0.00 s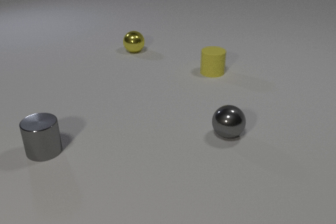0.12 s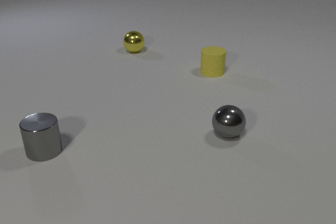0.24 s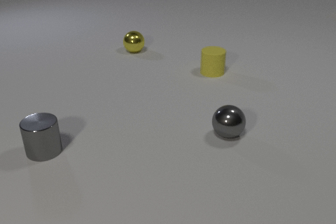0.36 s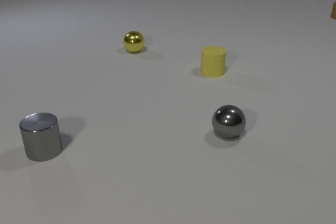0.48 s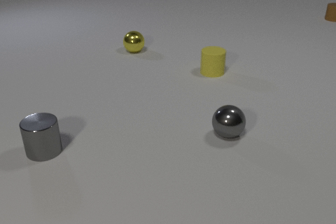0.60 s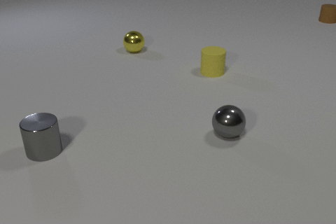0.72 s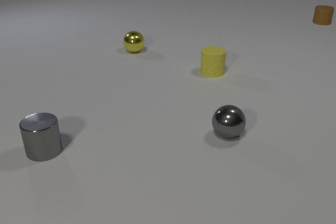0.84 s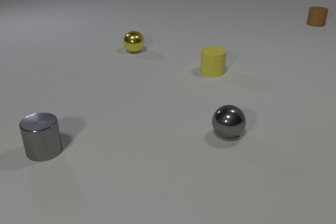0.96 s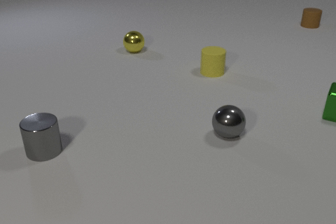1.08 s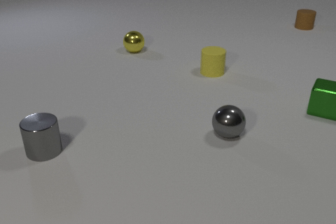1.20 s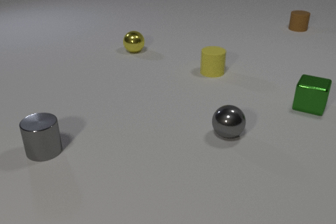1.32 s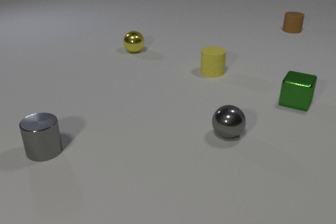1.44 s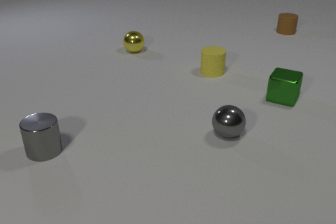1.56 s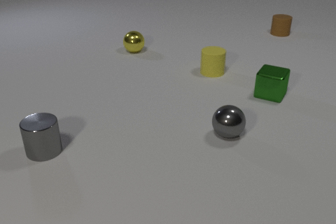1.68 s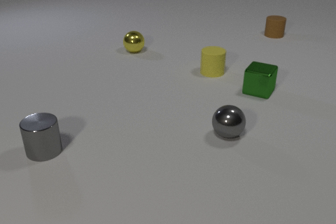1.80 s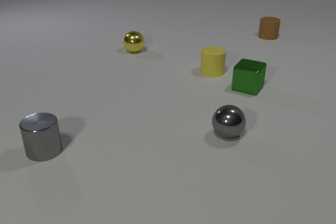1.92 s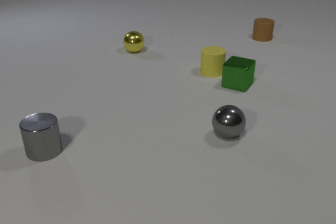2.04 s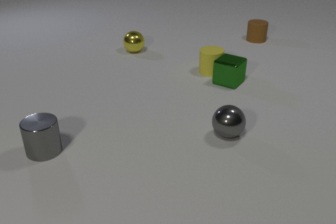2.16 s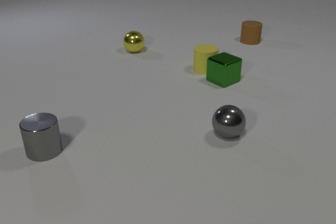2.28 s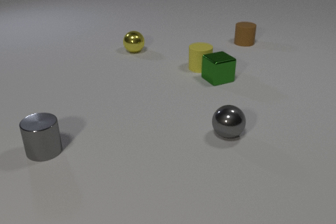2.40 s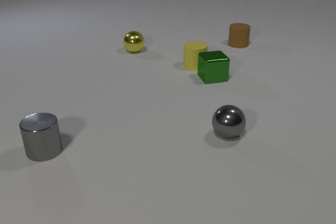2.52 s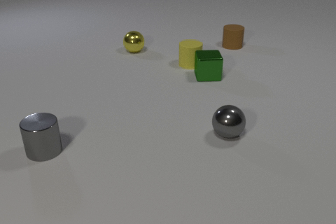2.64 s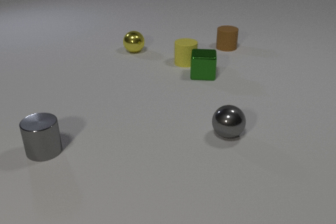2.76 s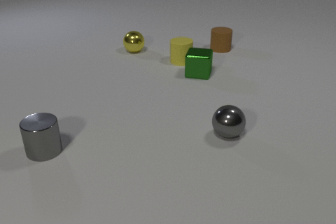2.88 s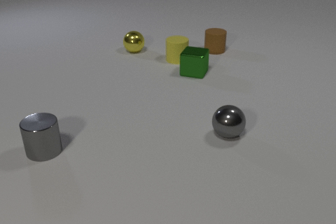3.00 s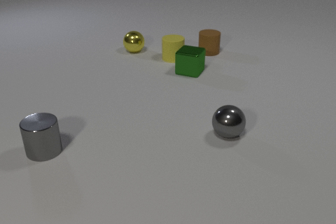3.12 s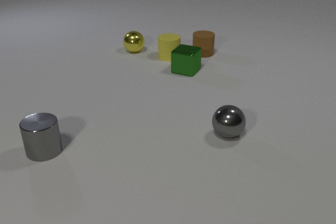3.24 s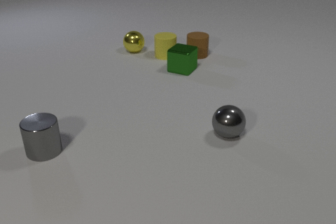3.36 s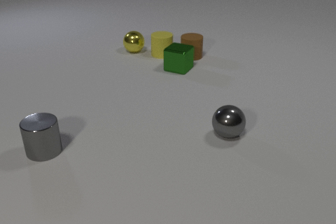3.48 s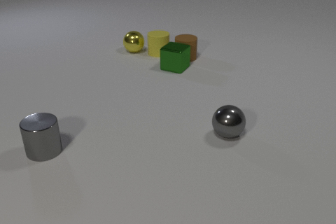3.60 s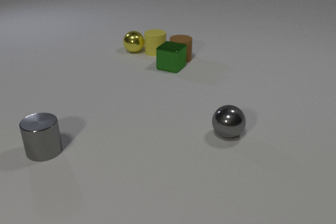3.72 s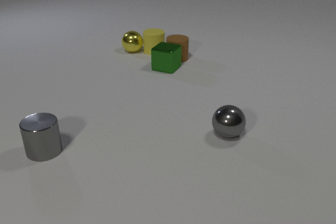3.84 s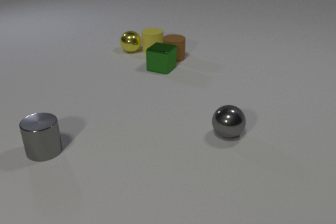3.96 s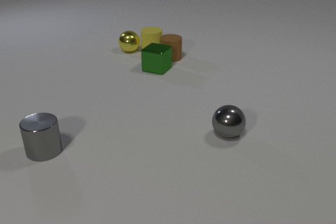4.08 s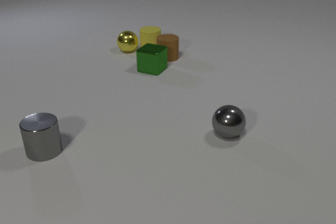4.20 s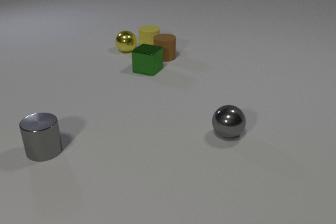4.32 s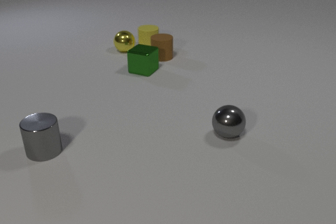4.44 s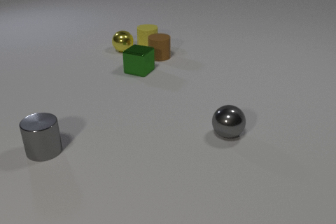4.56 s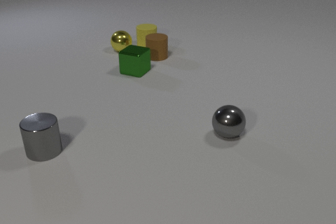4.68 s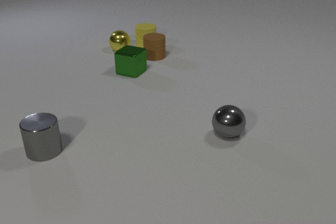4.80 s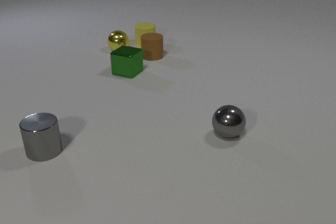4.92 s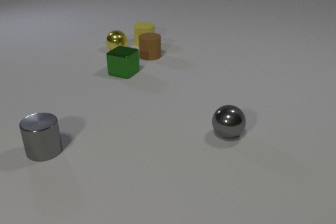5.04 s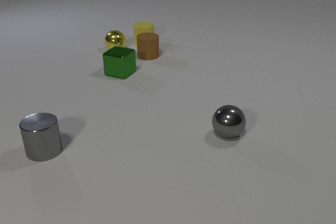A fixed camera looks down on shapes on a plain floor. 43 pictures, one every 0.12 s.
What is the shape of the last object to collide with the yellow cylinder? sphere.
What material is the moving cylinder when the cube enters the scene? rubber.
What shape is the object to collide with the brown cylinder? cube.
0.00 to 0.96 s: The green metal cube comes in at the right edge, slides to the left. The brown rubber cylinder comes in at the right edge, slides toward the camera and to the left.
0.96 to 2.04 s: The green metal cube slides to the left. The brown rubber cylinder slides toward the camera and to the left. The green metal cube and the yellow rubber cylinder collide.
2.04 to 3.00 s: The green metal cube slides to the left and away from the camera, spins so that its near face slides to the left, clockwise seen from above. The yellow rubber cylinder slides to the left and away from the camera. The brown rubber cylinder slides to the left and toward the camera.
3.00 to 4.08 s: The green metal cube slides to the left. The yellow rubber cylinder slides away from the camera and to the left. The yellow metal sphere rolls to the left. The brown rubber cylinder slides to the left and toward the camera. The green metal cube and the brown rubber cylinder collide. The yellow rubber cylinder and the yellow metal sphere collide.
4.08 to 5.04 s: The green metal cube slides to the left. The yellow rubber cylinder slides away from the camera and to the left. The yellow metal sphere rolls to the left. The brown rubber cylinder slides to the left.
